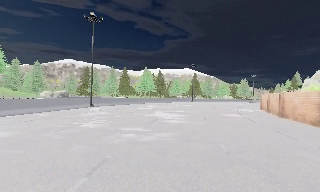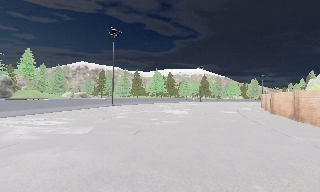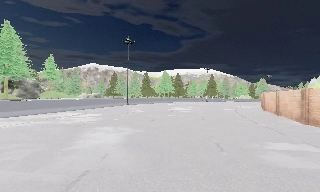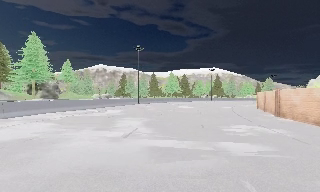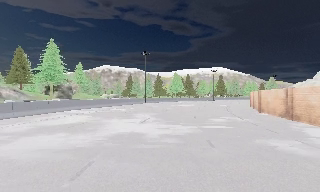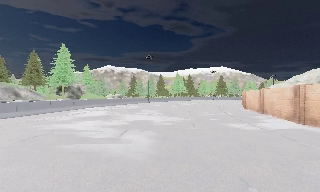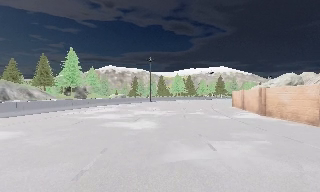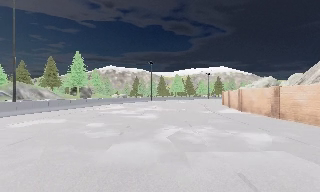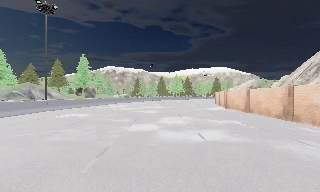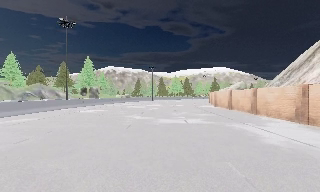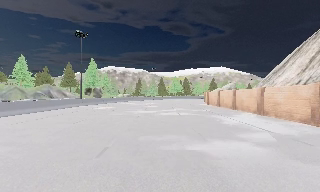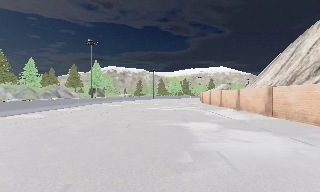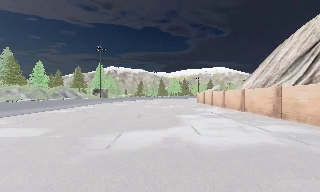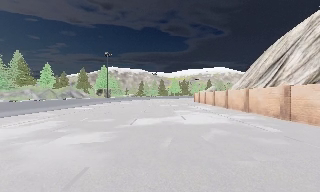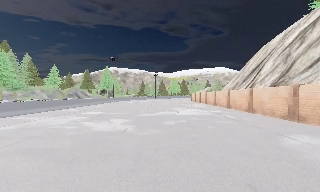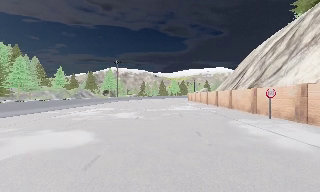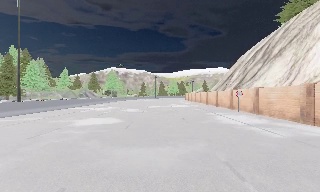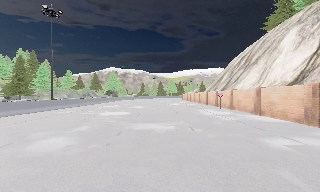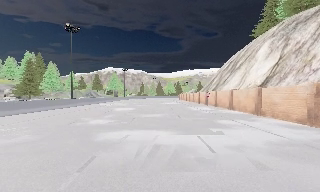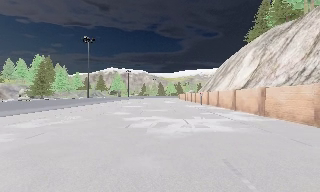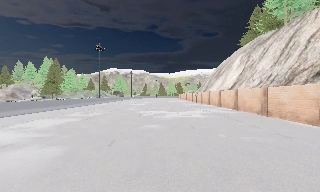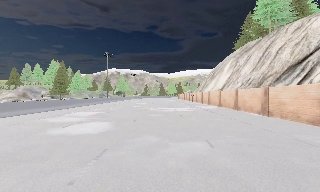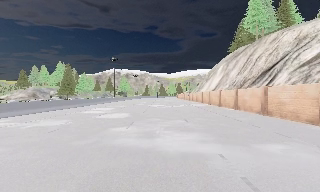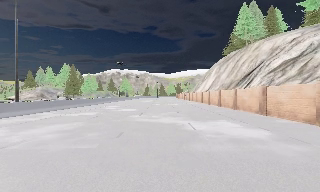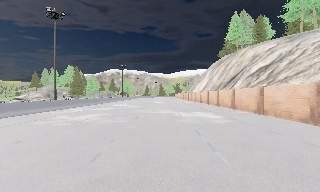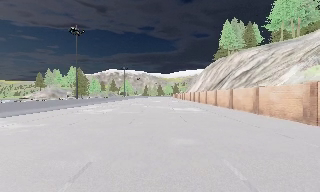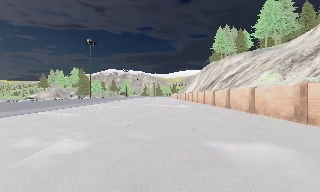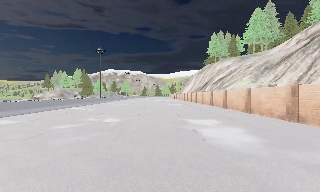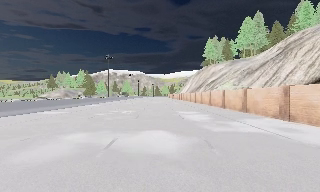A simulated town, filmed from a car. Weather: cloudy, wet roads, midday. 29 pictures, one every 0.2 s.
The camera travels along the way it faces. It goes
backward.
0.0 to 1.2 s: The camera swings to its left by about 10 degrees, and the scene slides to the right. It travels backward, about 20 m, so what stands in front gets smaller.
1.2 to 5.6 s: The camera travels backward, about 105 m, so what stands in front gets smaller.
The film runs backward here.
